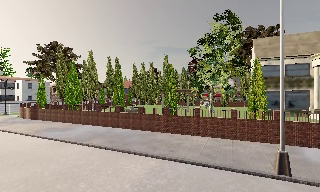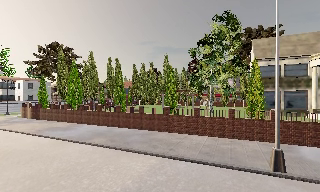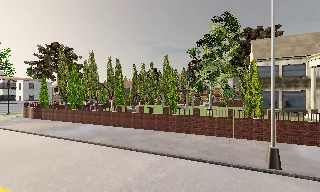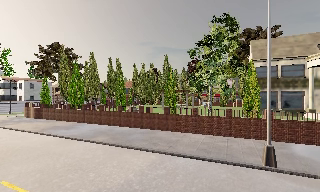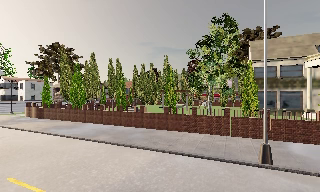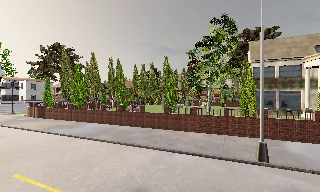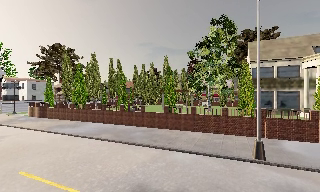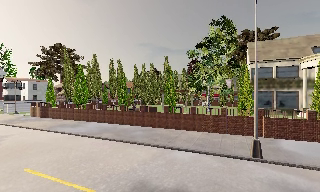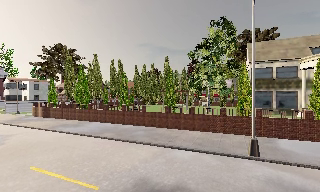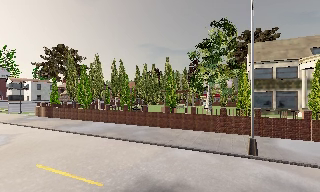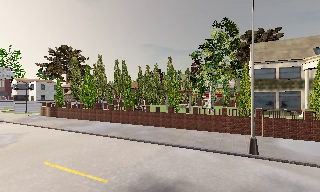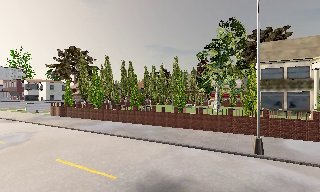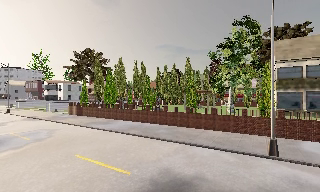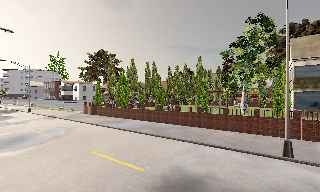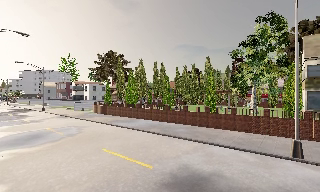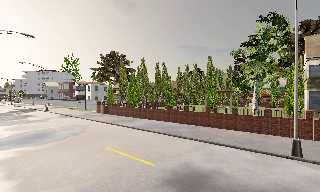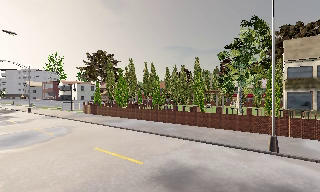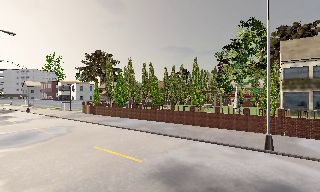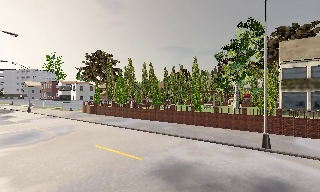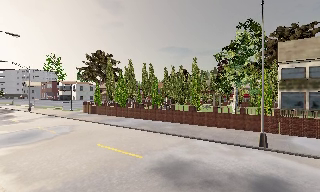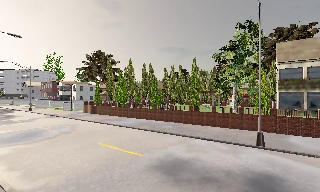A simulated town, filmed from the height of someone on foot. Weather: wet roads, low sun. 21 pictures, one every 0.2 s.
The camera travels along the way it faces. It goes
backward.
0.0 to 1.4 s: The camera travels backward, about 1.5 m, so what stands in front gets smaller.
1.4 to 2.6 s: The camera swings to its left by about 10 degrees, and the scene slides to the right. It travels backward, about 1 m, so what stands in front gets smaller.
2.6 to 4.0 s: The camera travels backward, about 1.5 m, so what stands in front gets smaller.
The film runs backward here.
